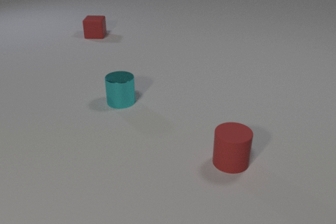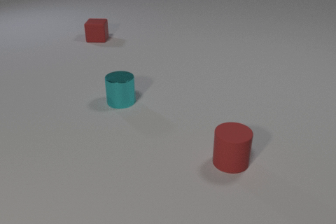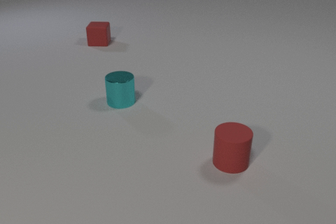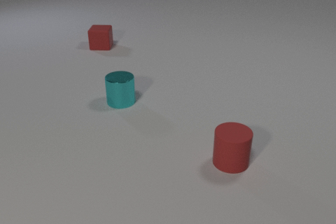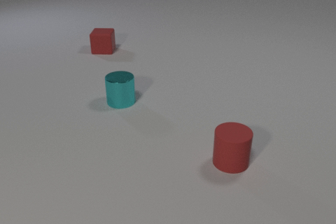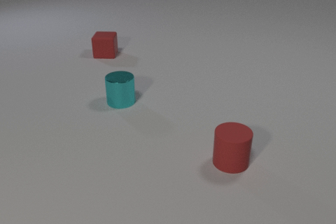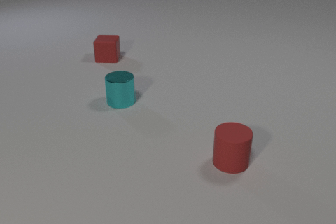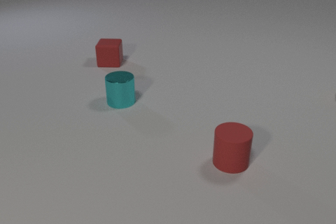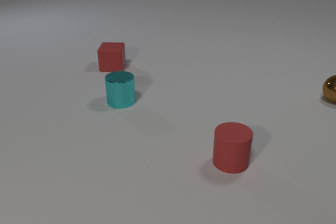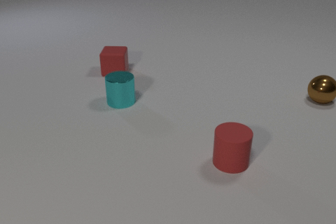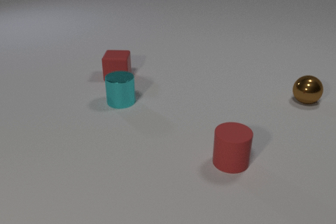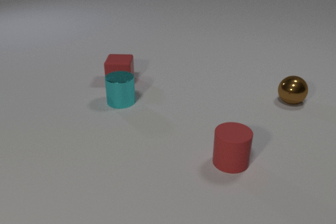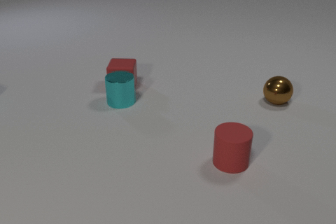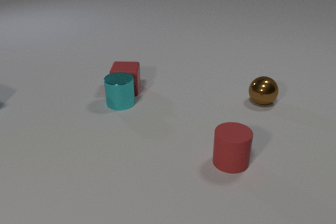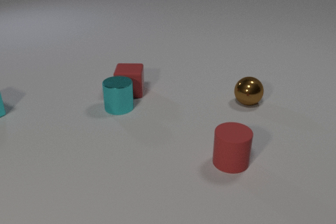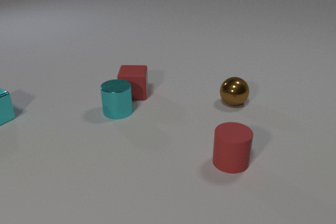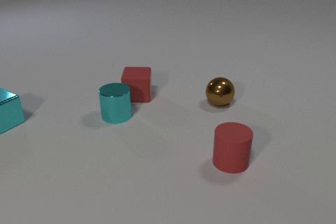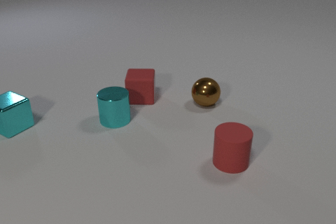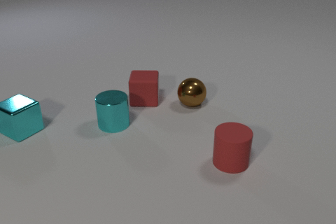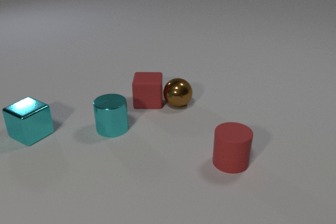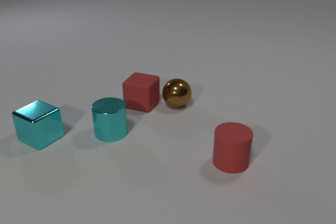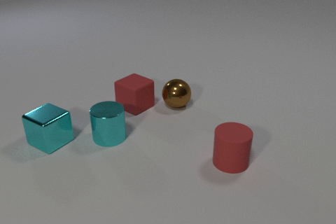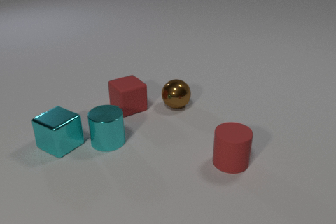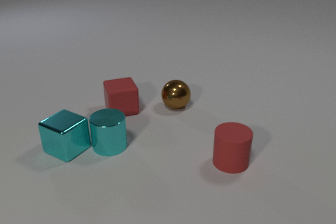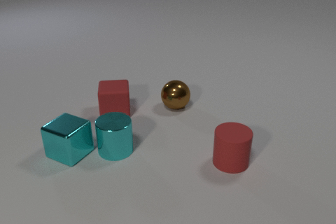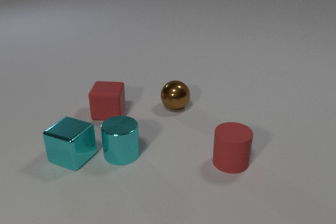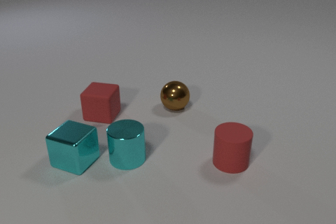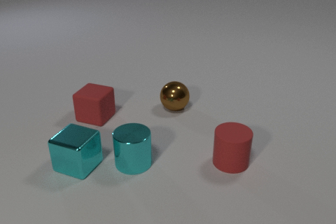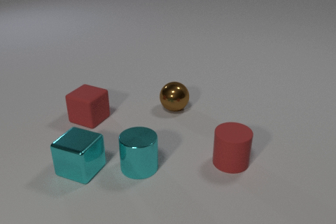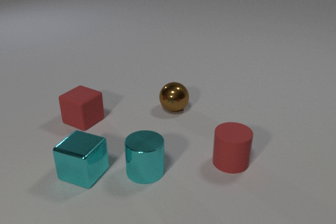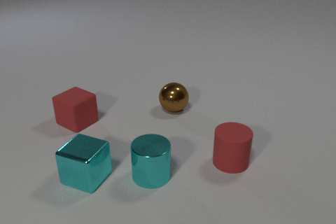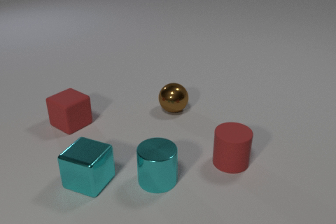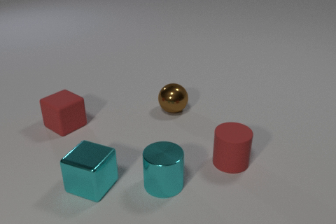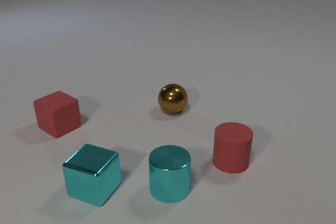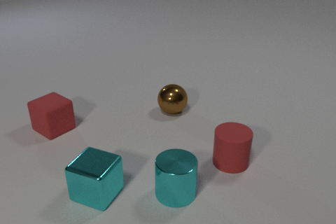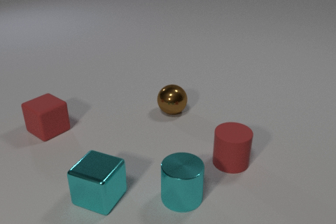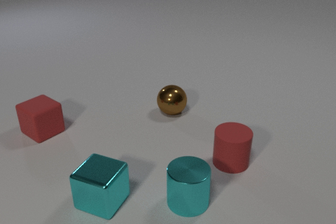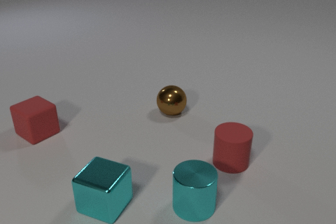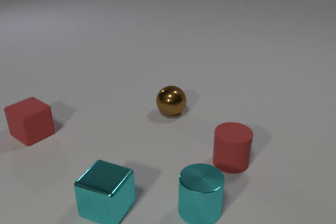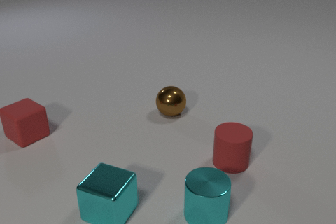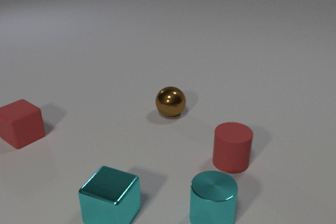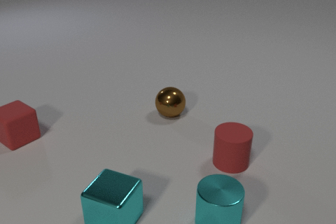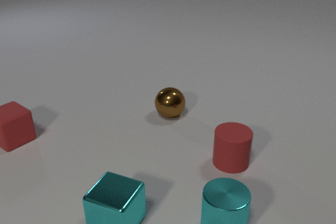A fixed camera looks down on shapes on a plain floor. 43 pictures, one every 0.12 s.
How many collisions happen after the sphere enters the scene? 3.
Are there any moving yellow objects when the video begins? no.
What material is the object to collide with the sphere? rubber.
0.00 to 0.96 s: The red rubber cube slides toward the camera. The brown metal sphere comes in at the right edge, rolls to the left.
0.96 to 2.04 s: The red rubber cube slides toward the camera. The cyan metal cylinder slides toward the camera. The cyan metal cube comes in at the left edge, slides toward the camera and to the right. The brown metal sphere rolls to the left. The red rubber cube and the cyan metal cylinder collide.
2.04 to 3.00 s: The red rubber cube slides to the left and toward the camera, spins clockwise seen from above by about 90 degrees, its near face sliding to the left. The cyan metal cylinder slides toward the camera. The cyan metal cube slides toward the camera and to the right. The brown metal sphere rolls to the left. The red rubber cube and the brown metal sphere collide. The cyan metal cylinder and the cyan metal cube collide.
3.00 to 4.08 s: The red rubber cube slides to the left, spins clockwise seen from above by about 30 degrees, its near face sliding to the left. The cyan metal cylinder slides toward the camera and to the right. The cyan metal cube slides toward the camera. The brown metal sphere rolls toward the camera.
4.08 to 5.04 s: The red rubber cube slides to the left. The cyan metal cylinder slides to the right and toward the camera. The cyan metal cube slides toward the camera and to the right. The brown metal sphere rolls toward the camera.
